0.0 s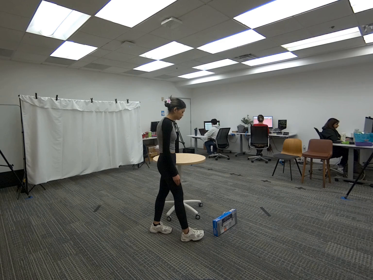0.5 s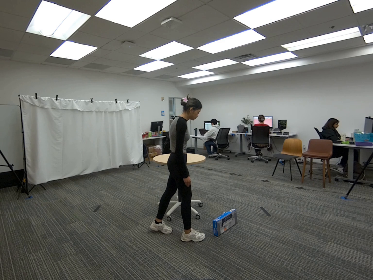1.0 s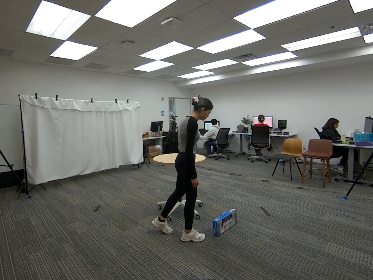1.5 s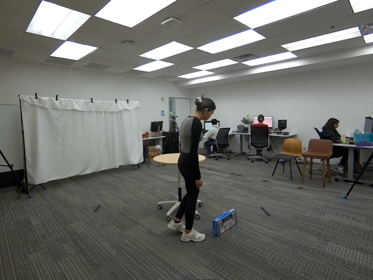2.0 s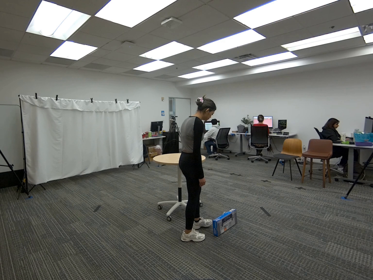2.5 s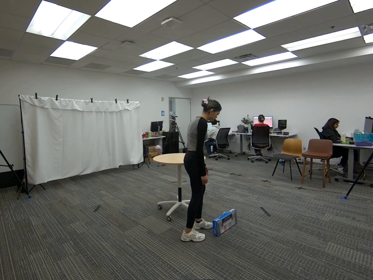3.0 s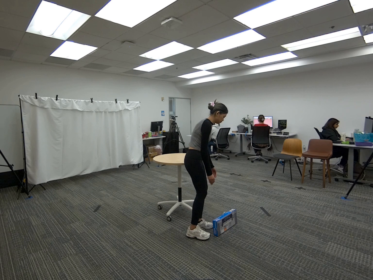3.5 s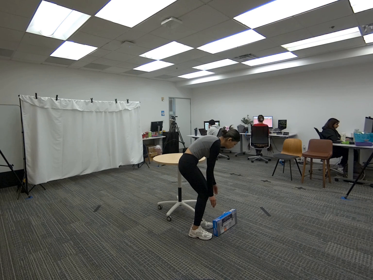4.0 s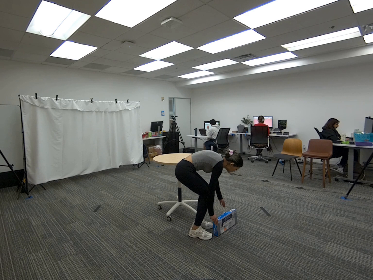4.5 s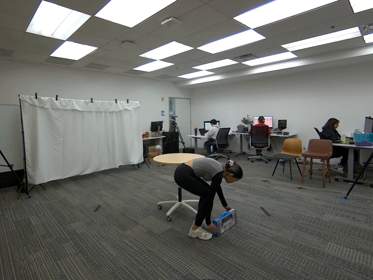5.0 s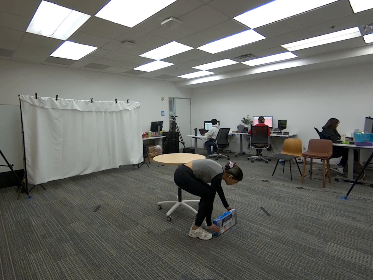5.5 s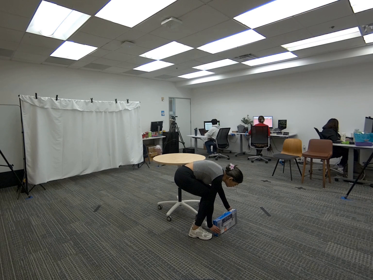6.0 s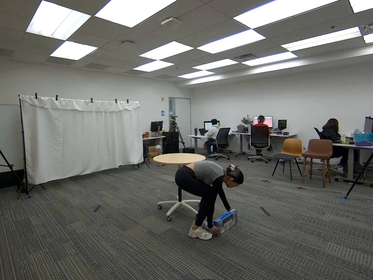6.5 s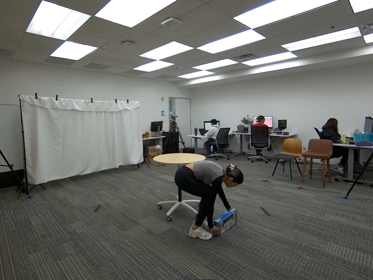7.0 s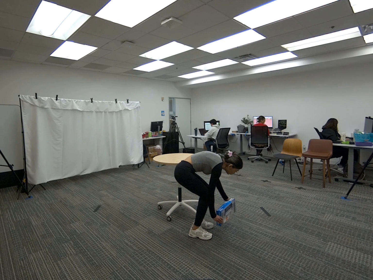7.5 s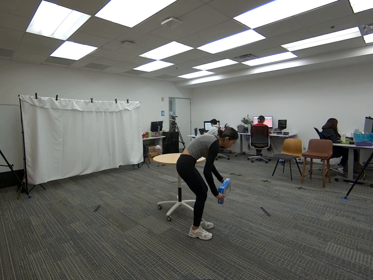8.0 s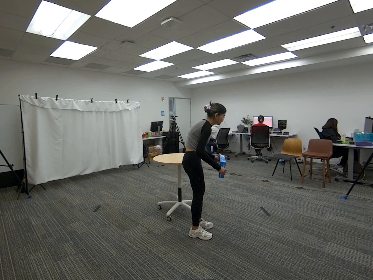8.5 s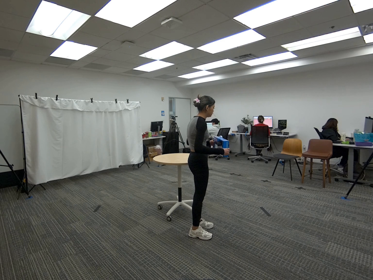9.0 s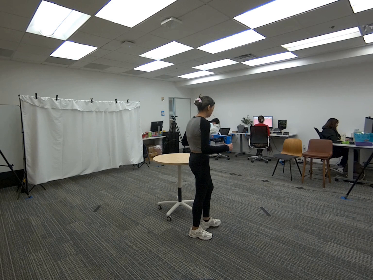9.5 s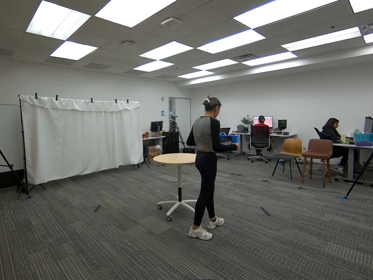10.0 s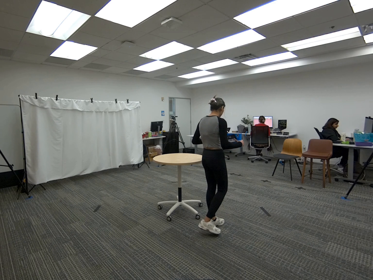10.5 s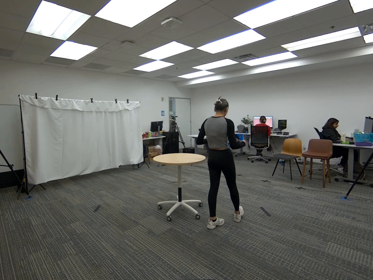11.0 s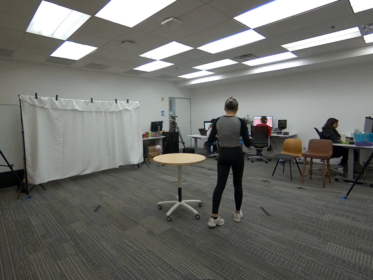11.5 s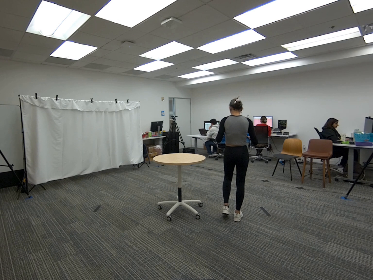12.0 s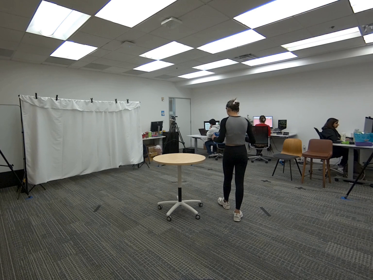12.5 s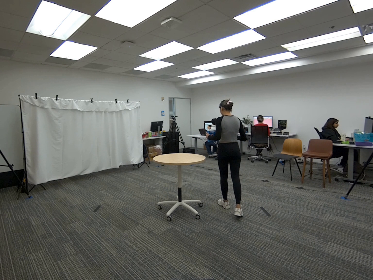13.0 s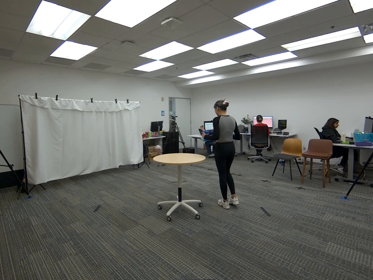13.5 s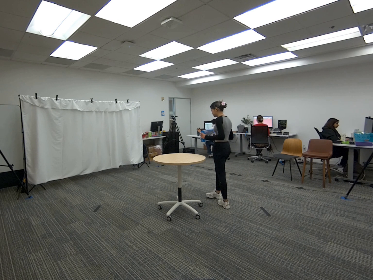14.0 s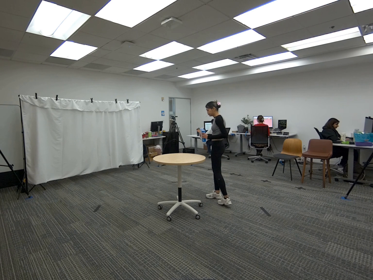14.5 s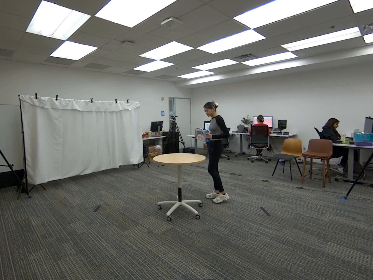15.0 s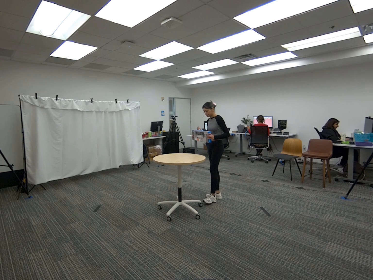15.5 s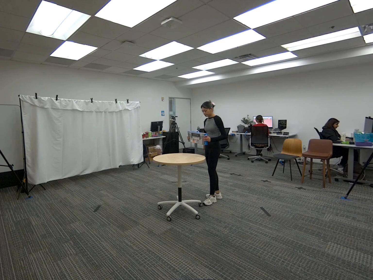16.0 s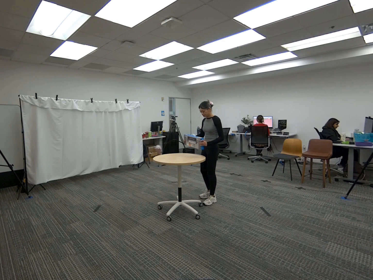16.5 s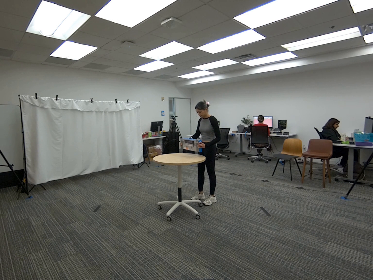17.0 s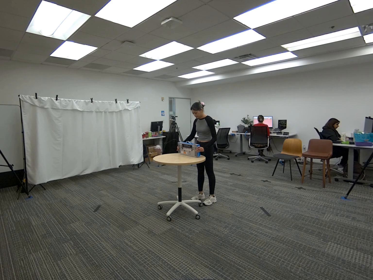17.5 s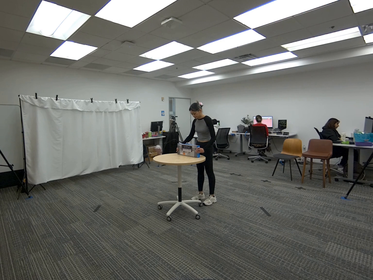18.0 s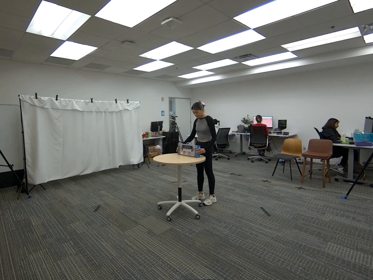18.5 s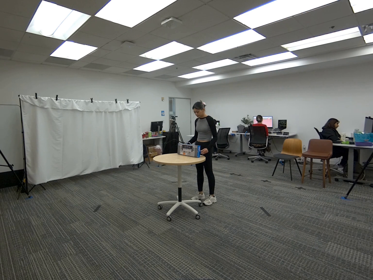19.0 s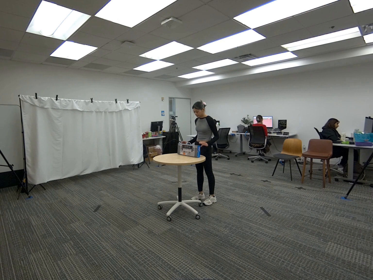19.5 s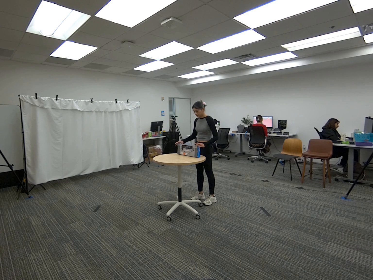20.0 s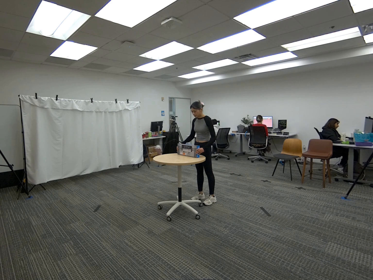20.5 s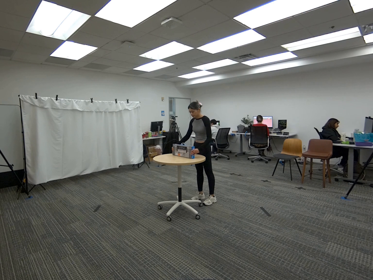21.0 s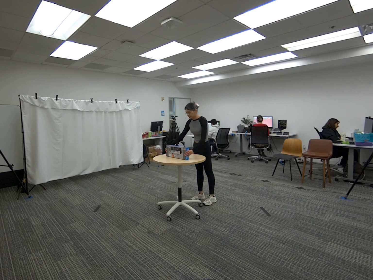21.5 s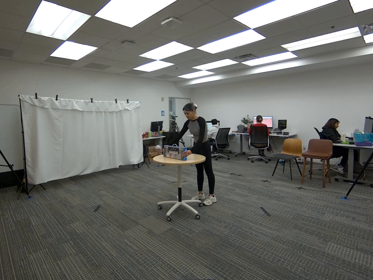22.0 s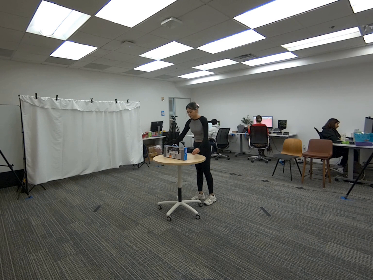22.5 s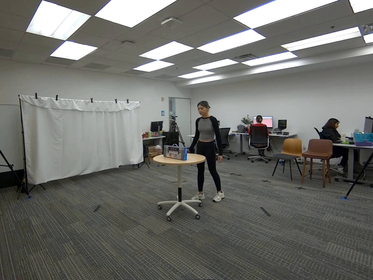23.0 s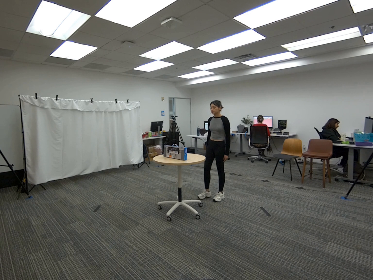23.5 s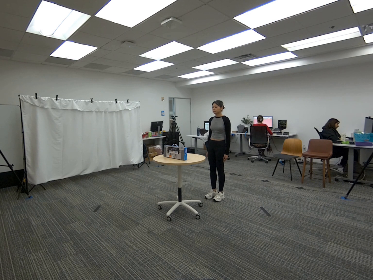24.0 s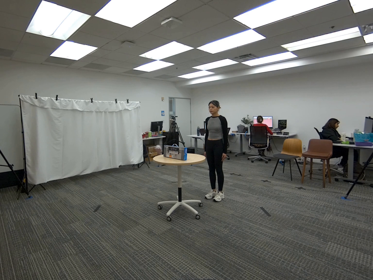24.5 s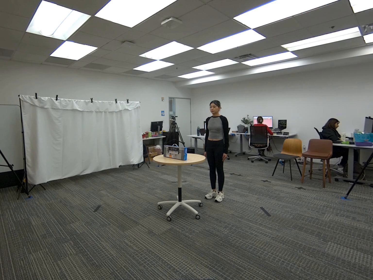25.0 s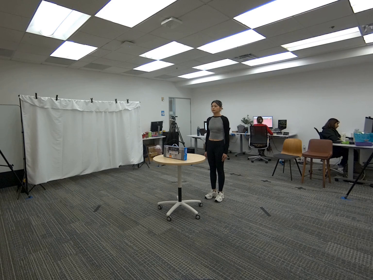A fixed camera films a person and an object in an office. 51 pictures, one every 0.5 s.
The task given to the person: Walk over to the keyboard box on the ground and pick up the keyboard box using both hand.Walk over to the round table and place the keyboard box on the round table so that the box logos are visible by the cameras and proceed to slide the box away from you. Step away when complete.
